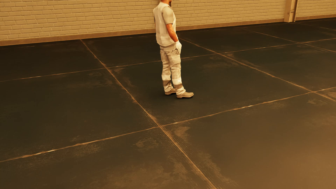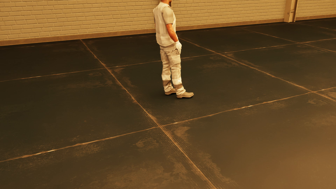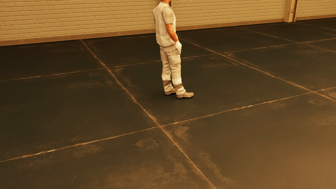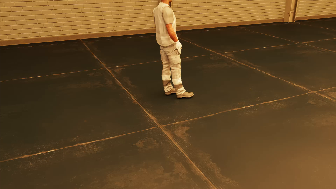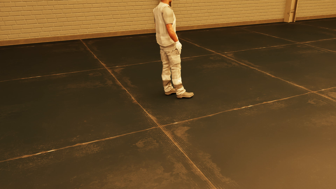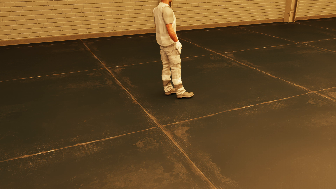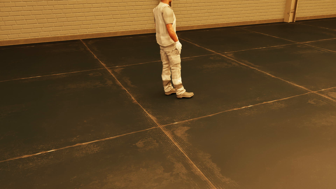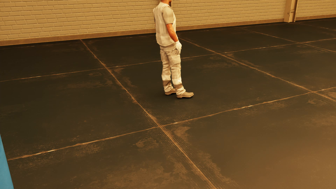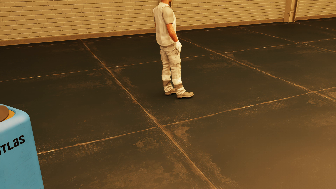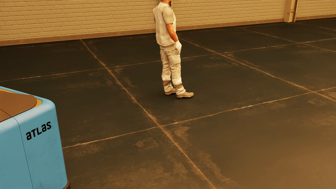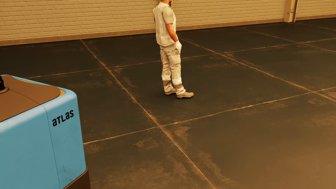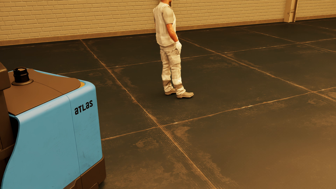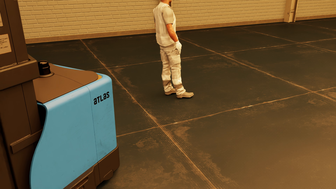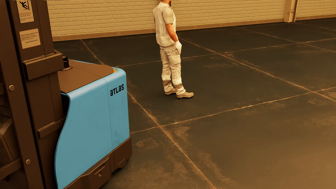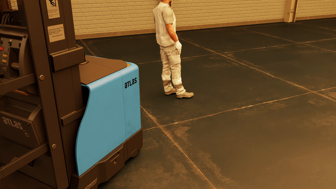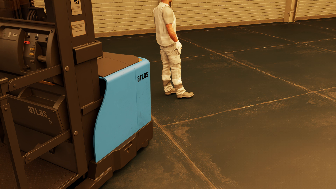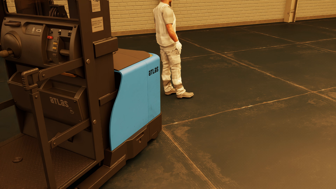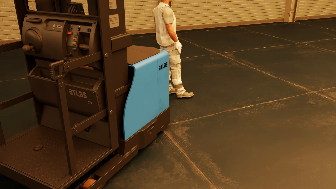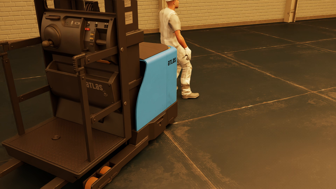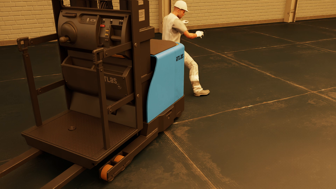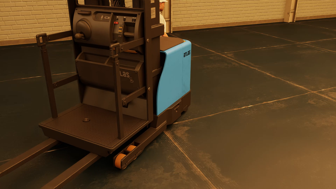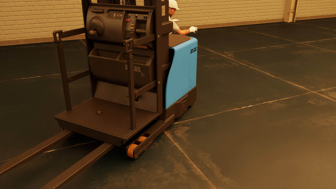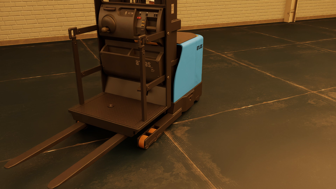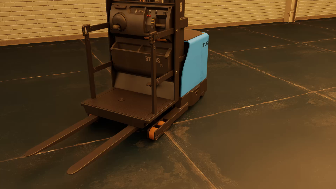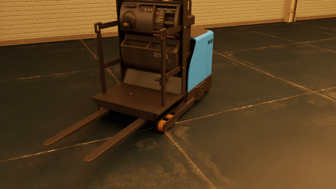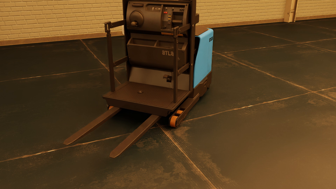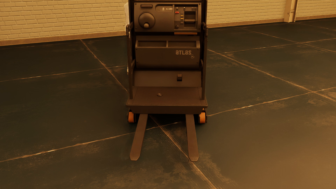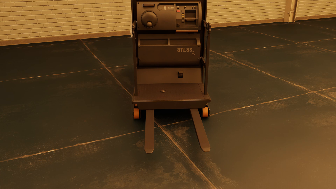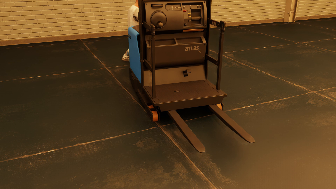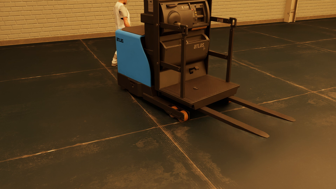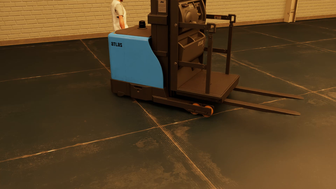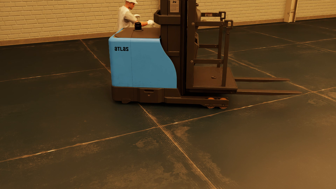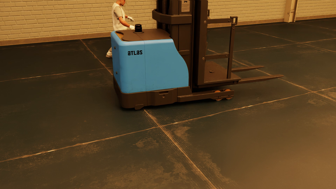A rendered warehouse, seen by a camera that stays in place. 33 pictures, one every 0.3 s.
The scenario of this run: Near miss between a forklift and a person.
